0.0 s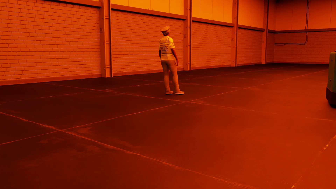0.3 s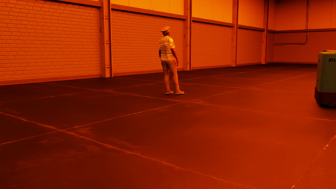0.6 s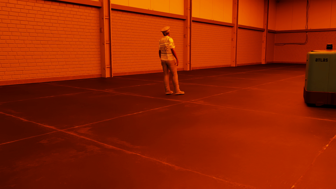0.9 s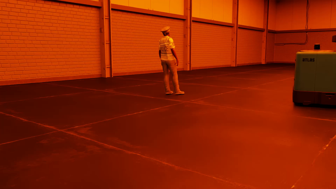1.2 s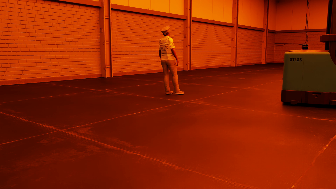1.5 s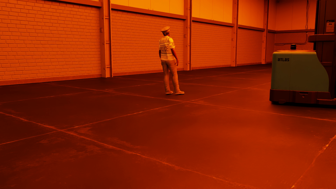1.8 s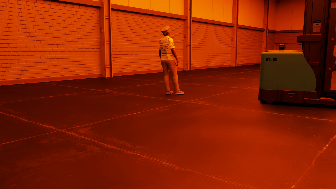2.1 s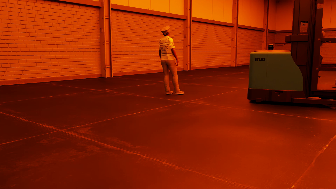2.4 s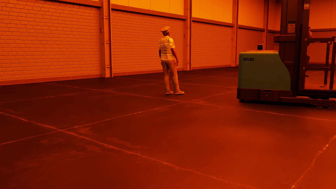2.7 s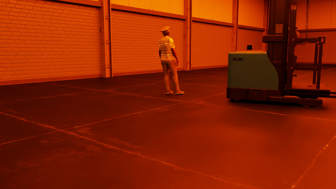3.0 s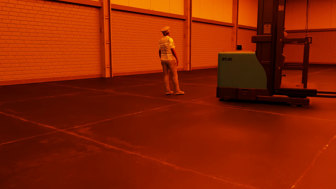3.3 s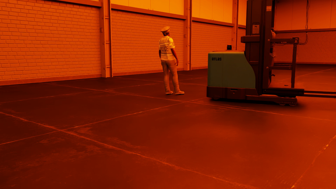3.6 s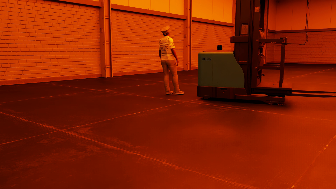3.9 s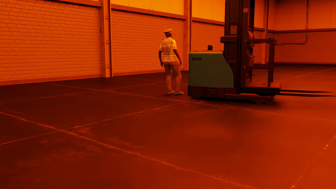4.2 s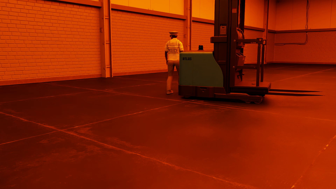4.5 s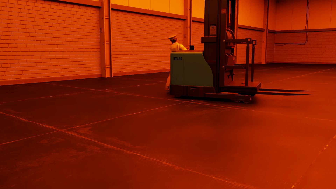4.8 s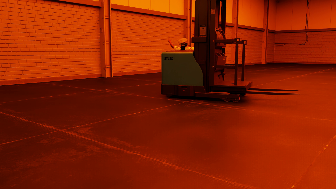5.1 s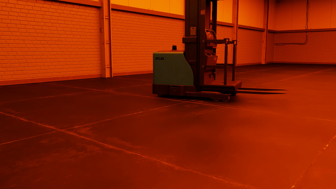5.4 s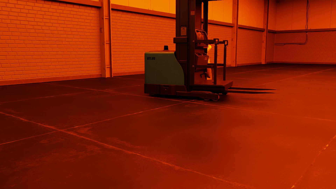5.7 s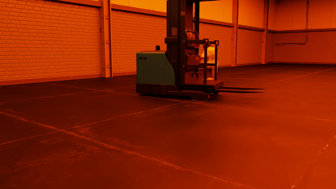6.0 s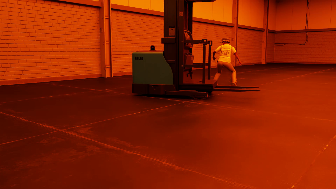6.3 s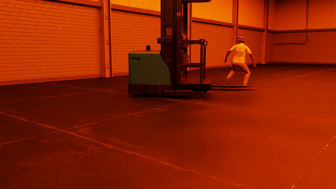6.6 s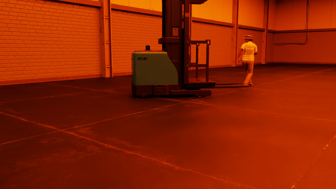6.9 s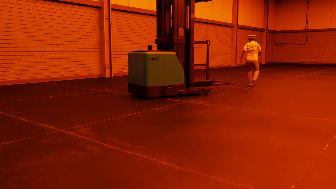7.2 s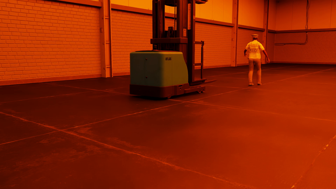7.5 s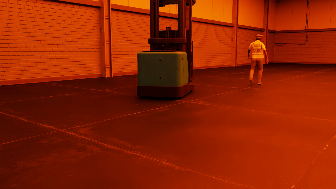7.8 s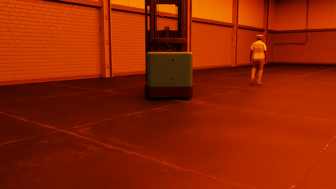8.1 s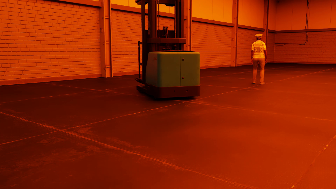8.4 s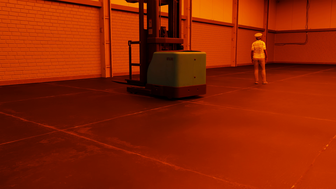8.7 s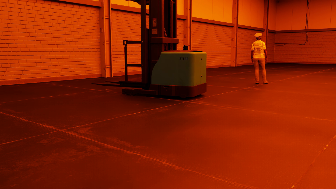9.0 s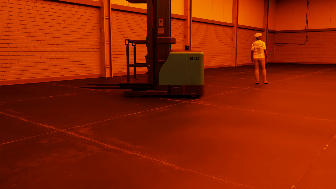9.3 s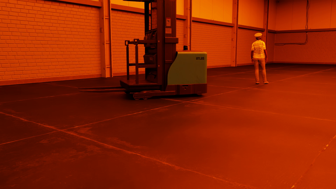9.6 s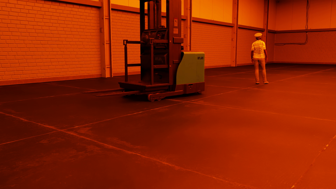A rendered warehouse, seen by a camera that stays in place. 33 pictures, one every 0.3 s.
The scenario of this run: Near miss between a forklift and a person.
